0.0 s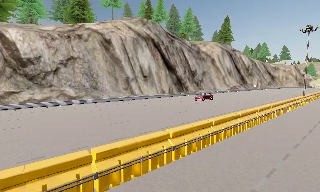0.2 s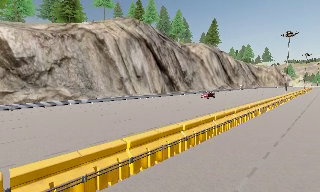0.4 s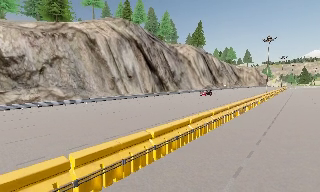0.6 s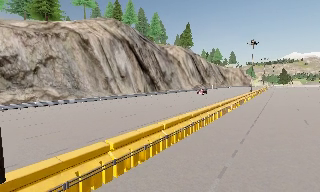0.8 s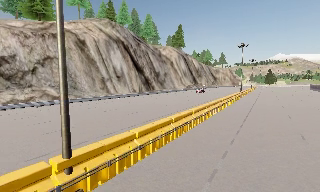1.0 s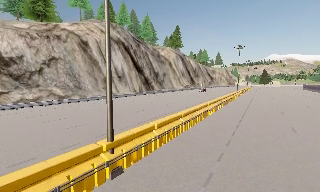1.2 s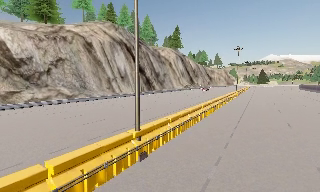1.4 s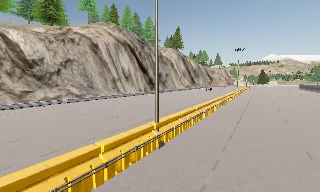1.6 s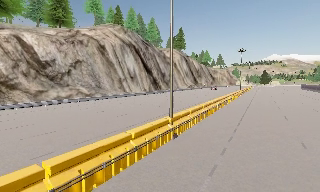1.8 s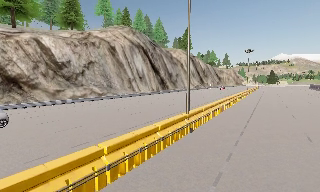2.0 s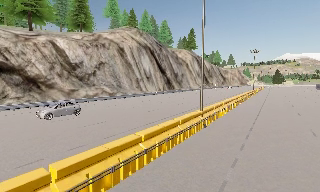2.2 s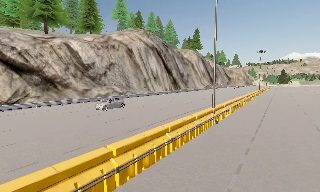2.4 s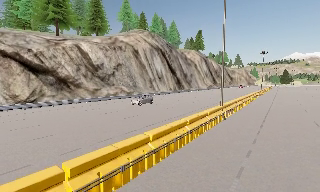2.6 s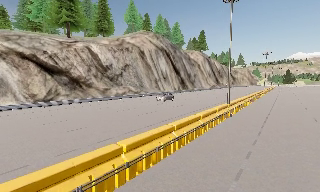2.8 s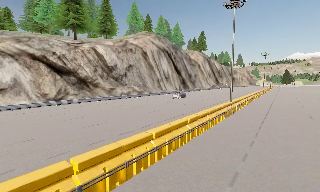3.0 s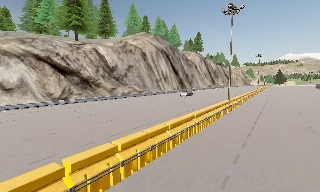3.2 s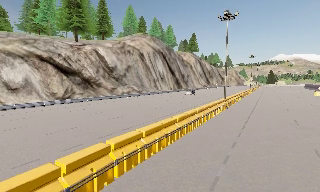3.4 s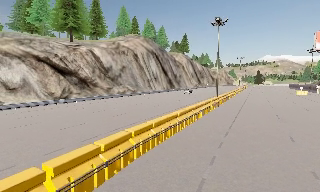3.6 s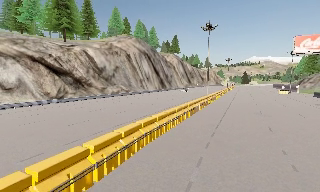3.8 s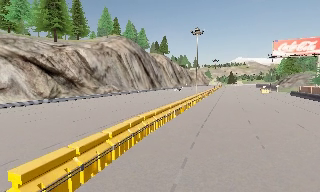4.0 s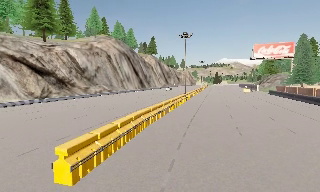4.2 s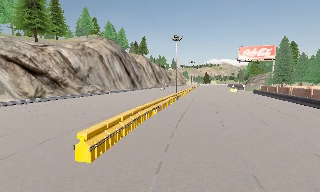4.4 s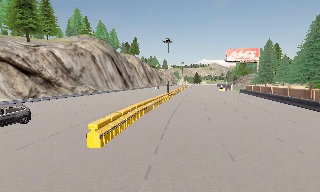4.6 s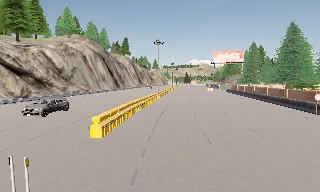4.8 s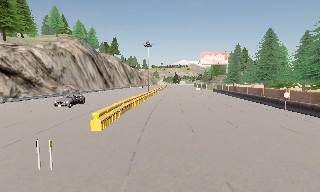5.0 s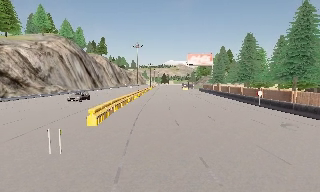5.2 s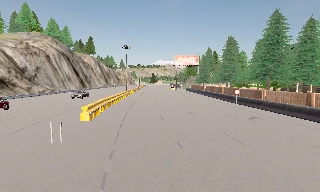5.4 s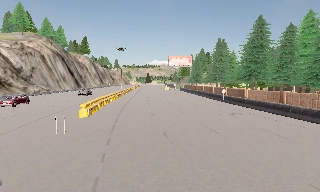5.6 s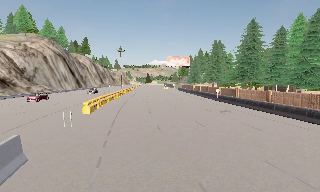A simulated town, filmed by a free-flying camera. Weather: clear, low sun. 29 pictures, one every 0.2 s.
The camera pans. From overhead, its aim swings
clockwise.
0.0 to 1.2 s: The camera pans to its right, which is clockwise from overhead, by about 20 degrees. It travels backward and to its left, about 10 m, so what stands in front gets smaller.
1.2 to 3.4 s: The camera travels backward and to its left, about 18 m, so what stands in front gets smaller.
3.4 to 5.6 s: The camera pans to its right, which is clockwise from overhead, by about 35 degrees. It travels backward, about 18 m.
The film runs backward here.
